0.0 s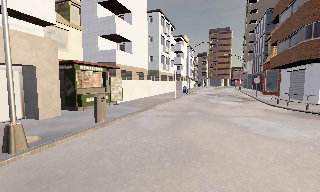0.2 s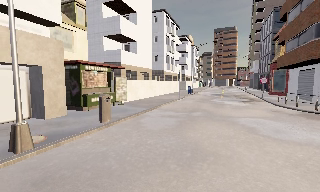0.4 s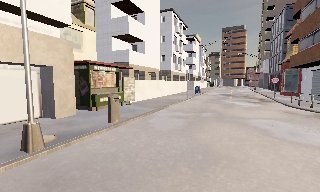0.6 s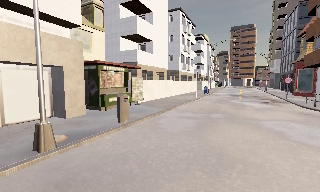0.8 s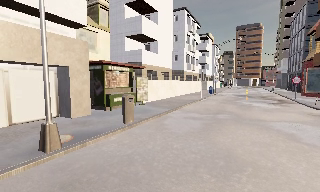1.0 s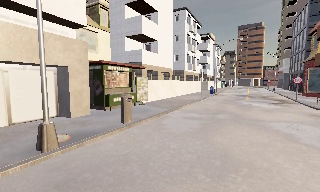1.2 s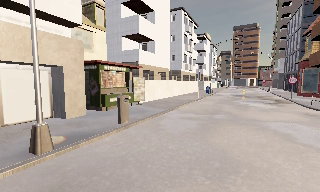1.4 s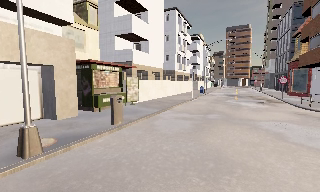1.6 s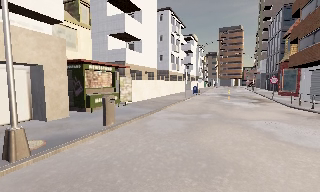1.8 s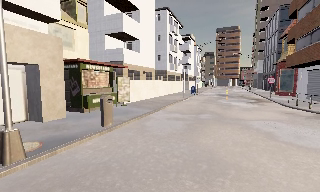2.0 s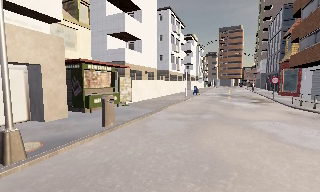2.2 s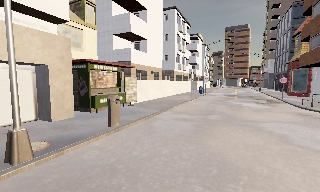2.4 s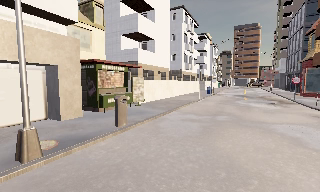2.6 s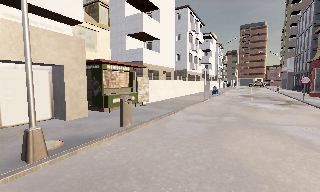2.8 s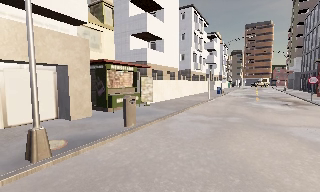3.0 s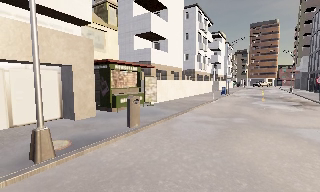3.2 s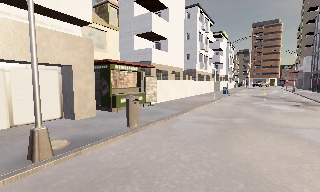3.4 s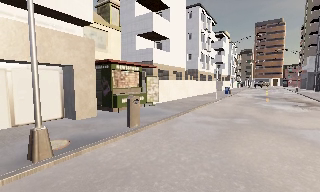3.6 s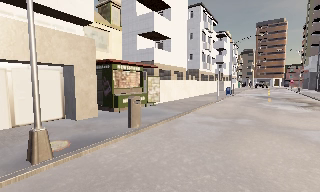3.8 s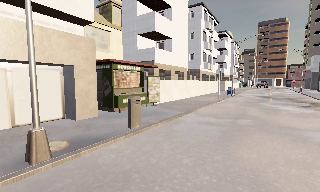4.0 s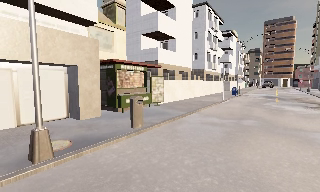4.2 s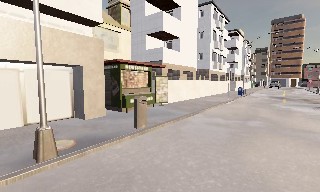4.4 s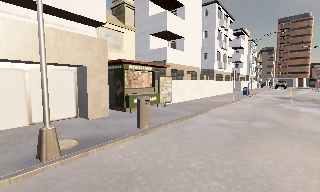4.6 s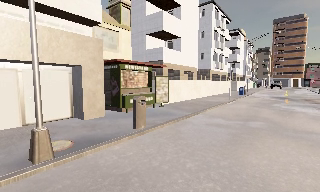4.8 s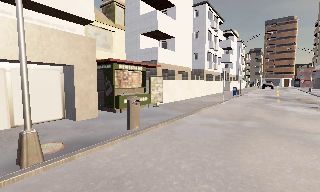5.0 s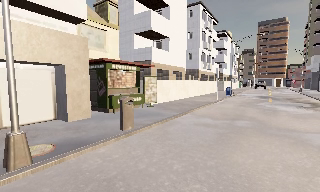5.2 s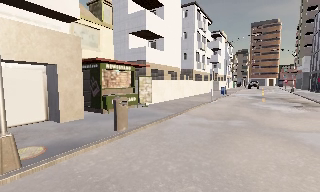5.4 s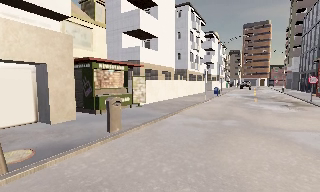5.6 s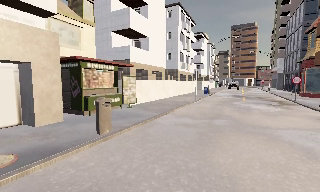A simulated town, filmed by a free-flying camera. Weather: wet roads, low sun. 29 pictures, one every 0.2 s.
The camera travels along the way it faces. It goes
forward.
0.0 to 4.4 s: The camera pans to its left, which is counterclockwise from overhead, by about 20 degrees. It travels forward, about 1.5 m, so what stands in front looms larger.
4.4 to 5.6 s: The scene slides to the left, as the camera pans about 10 degrees to its right.
The film runs forward here.
